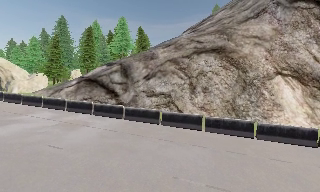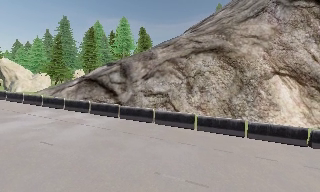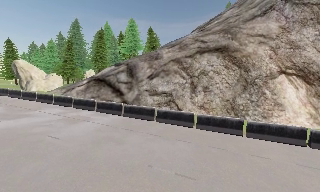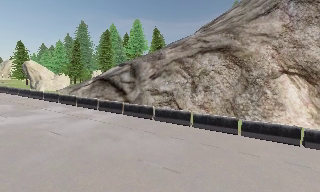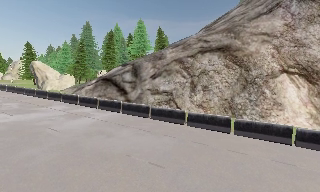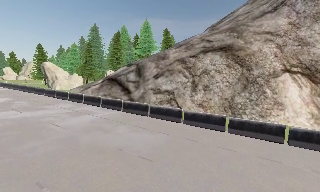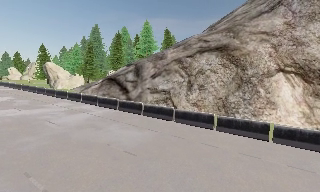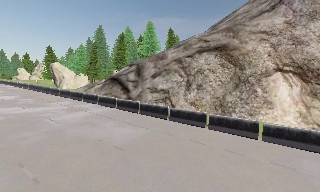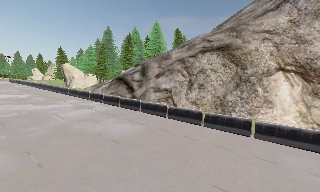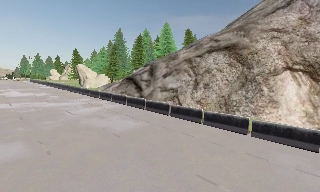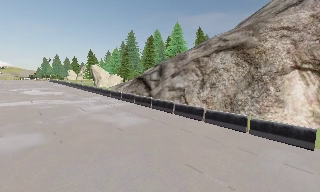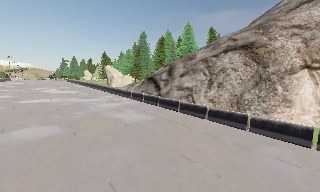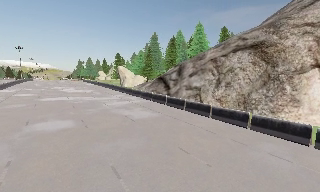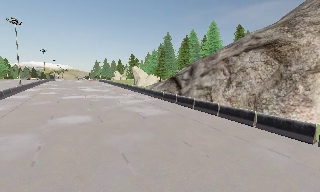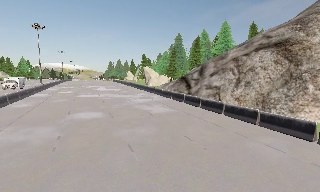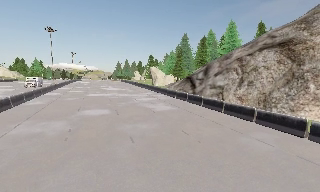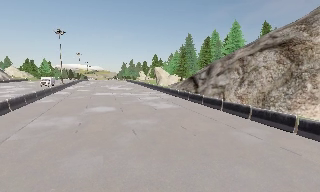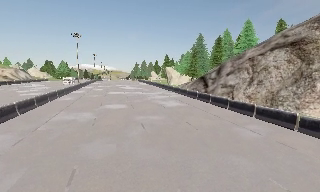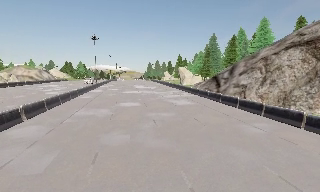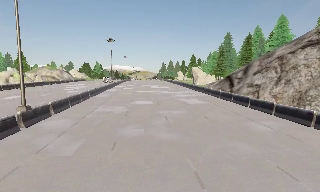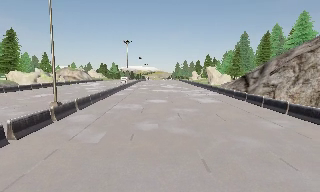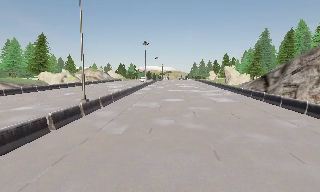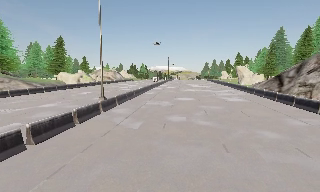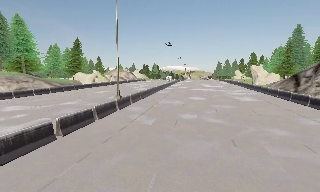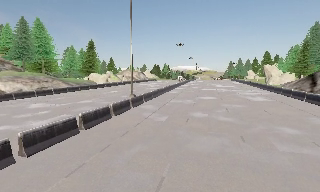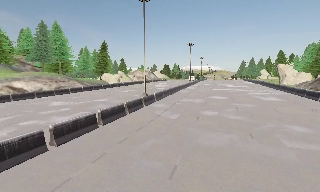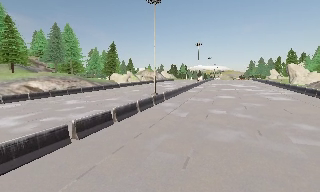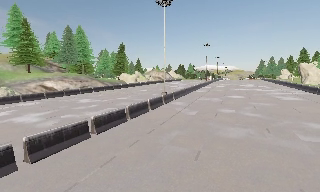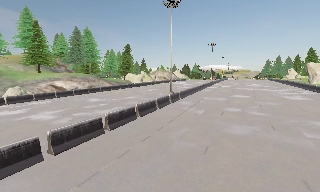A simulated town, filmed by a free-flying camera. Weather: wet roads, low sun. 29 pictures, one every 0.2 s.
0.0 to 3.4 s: The camera pans to its left, which is counterclockwise from overhead, by about 55 degrees. It travels to its right and backward, about 17 m.
3.4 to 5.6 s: The camera pans to its left, which is counterclockwise from overhead, by about 40 degrees. It travels backward, about 9 m.
The film runs backward here.
